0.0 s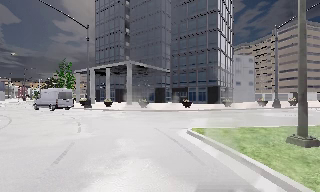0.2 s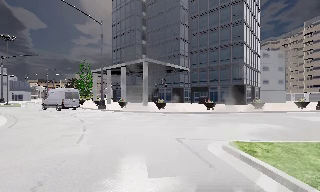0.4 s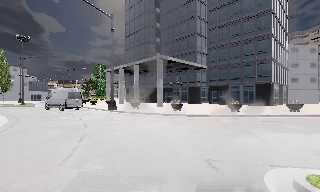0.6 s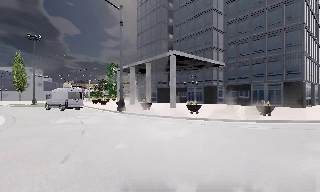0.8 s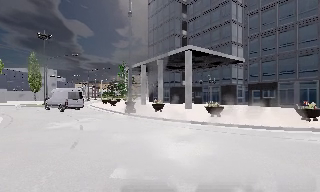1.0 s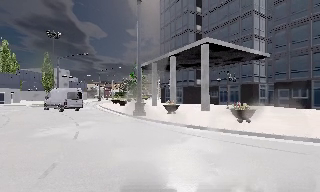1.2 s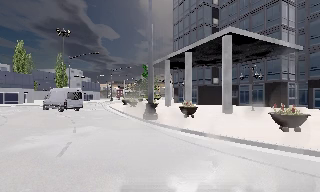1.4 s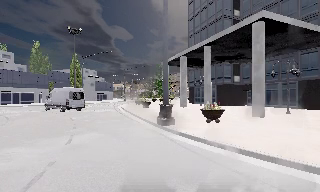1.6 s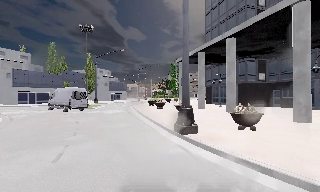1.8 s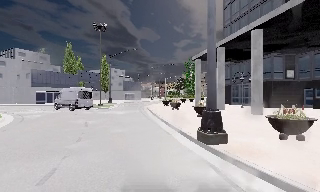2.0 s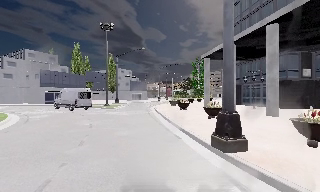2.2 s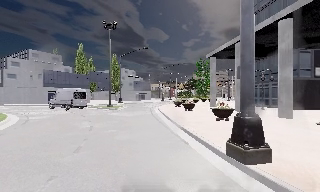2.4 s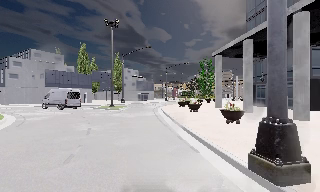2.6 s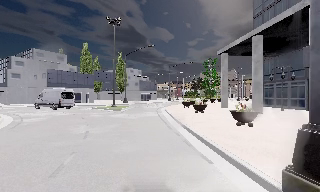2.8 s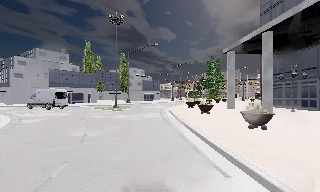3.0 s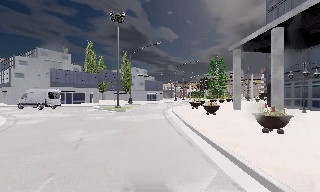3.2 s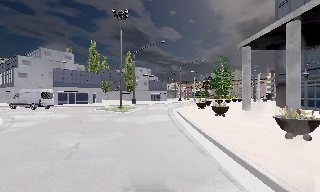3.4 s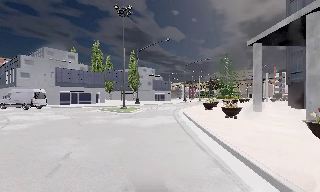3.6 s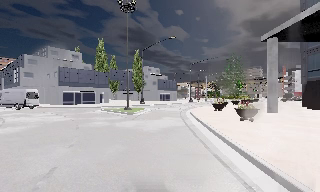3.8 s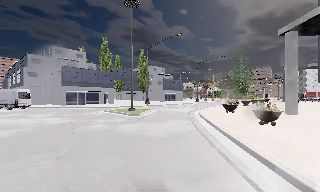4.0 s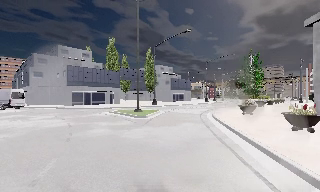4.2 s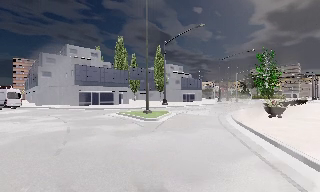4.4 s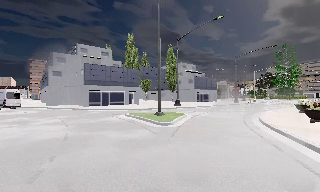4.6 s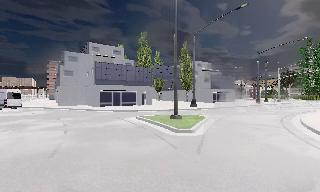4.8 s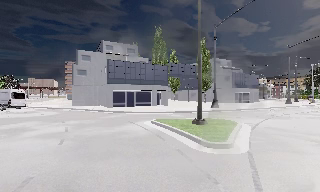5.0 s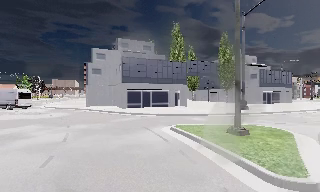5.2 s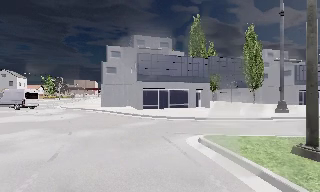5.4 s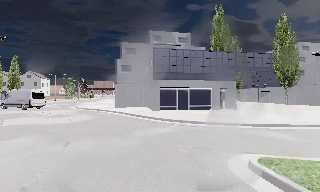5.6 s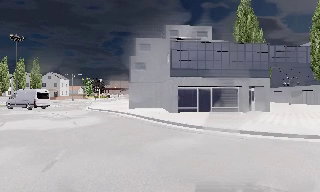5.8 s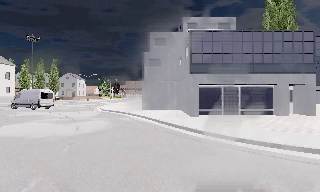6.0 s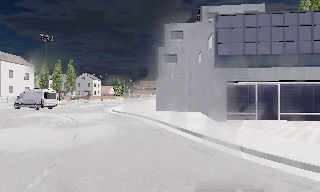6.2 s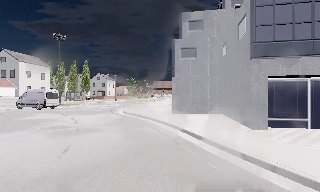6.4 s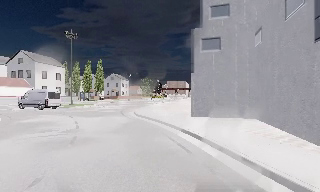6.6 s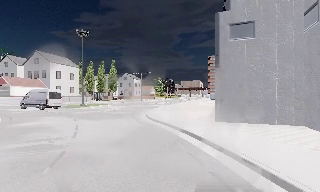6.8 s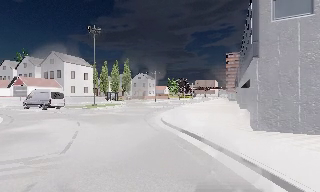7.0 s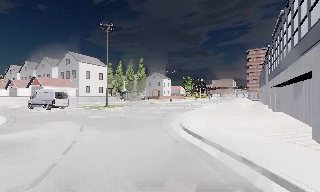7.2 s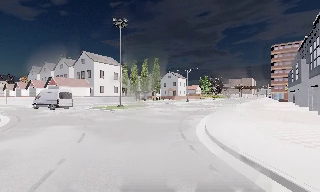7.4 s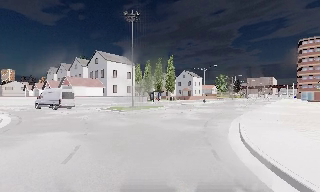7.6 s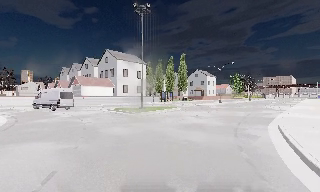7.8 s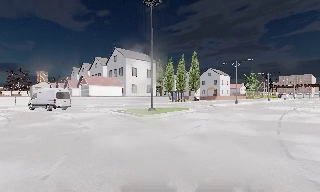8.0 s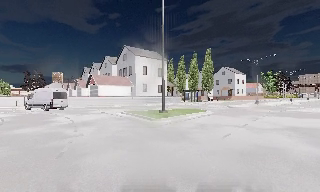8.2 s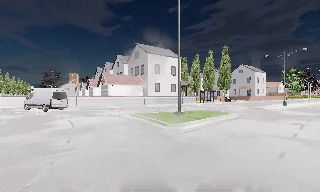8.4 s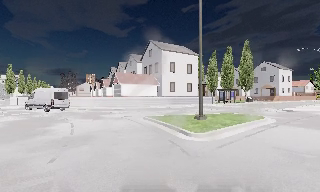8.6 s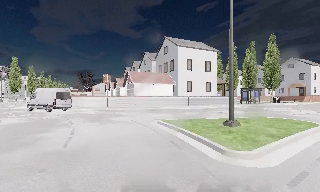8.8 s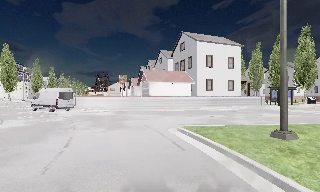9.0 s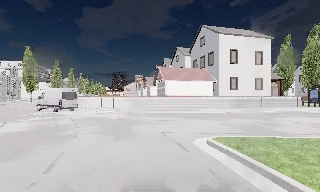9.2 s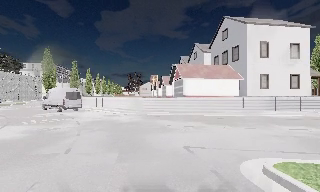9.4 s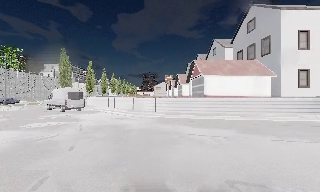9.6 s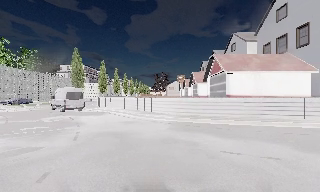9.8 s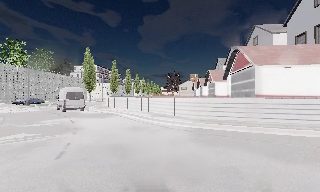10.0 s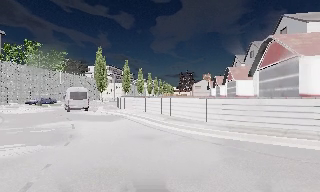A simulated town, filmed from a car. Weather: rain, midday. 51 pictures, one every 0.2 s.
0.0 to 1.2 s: The camera swings to its left by about 30 degrees, and the scene slides to the right. It travels forward, about 12 m, so what stands in front looms larger.
1.2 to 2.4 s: The camera swings to its left by about 20 degrees, and the scene slides to the right. It travels forward, about 7 m, so what stands in front looms larger. It loses speed.
2.4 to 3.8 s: The camera travels forward, about 6 m, so what stands in front looms larger.
3.8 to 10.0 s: The camera swings to its left by about 150 degrees, and the scene slides to the right. It travels forward, about 60 m.
The film runs forward here.
